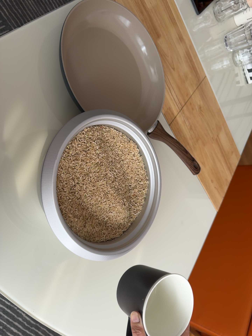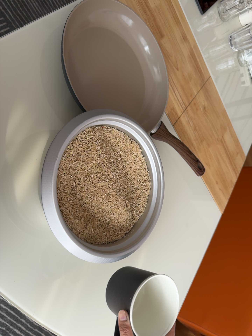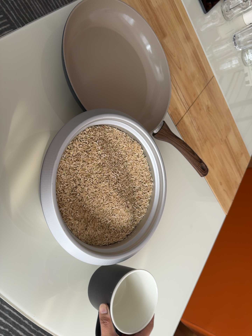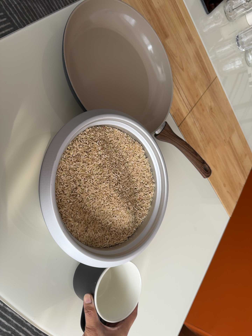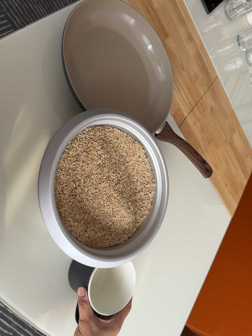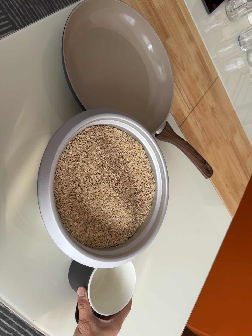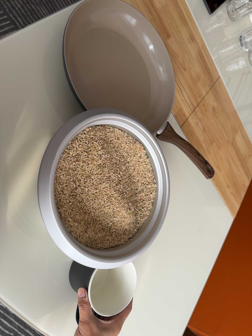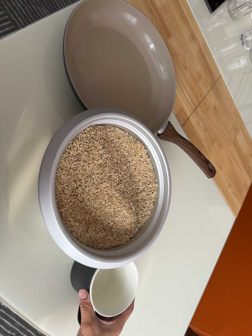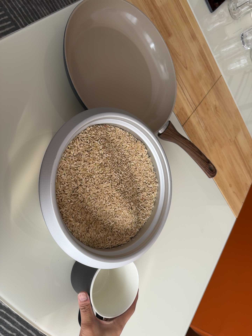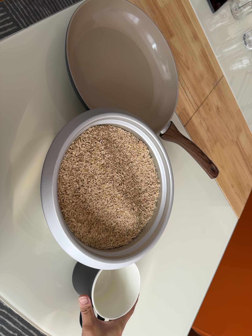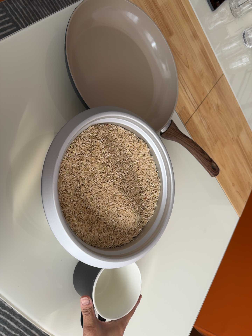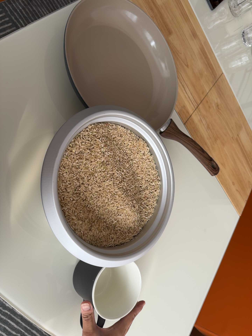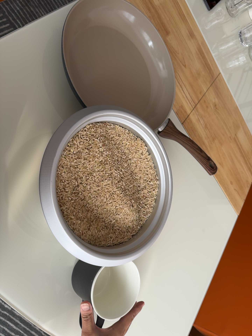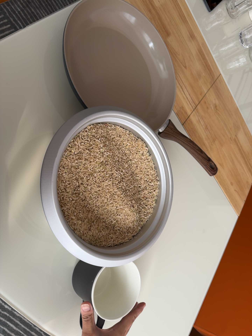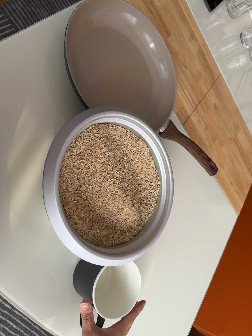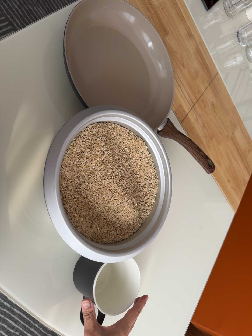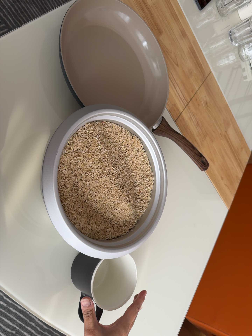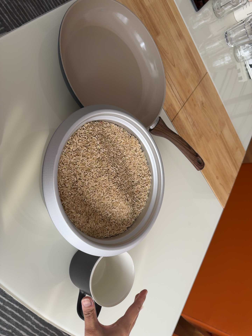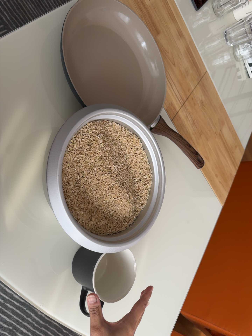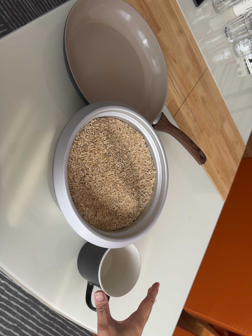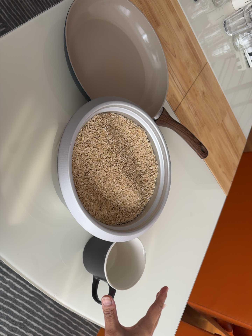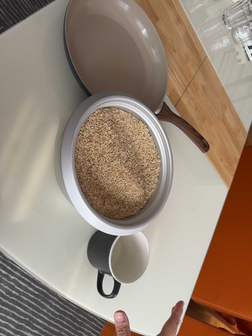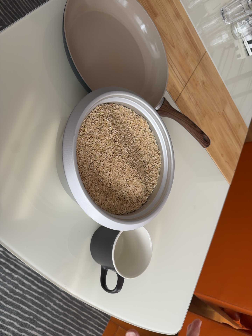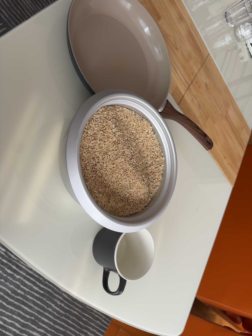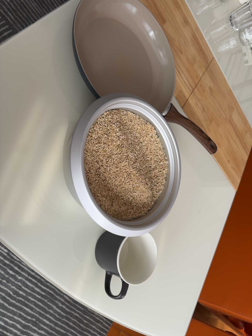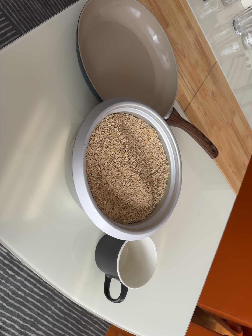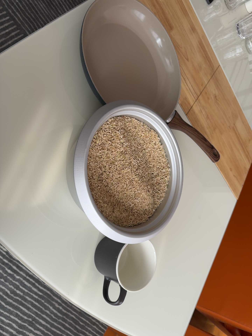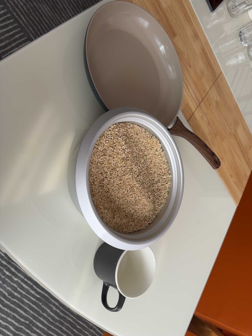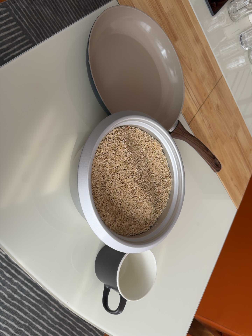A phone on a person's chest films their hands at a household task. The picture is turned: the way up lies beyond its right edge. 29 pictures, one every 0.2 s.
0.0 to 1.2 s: The camera shifts only a little, or ends up much as it began.
1.2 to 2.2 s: The camera keeps its place and its aim.
2.2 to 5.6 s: The camera travels backward, about 7 cm, so what stands in front gets smaller.
The film runs backward here.
